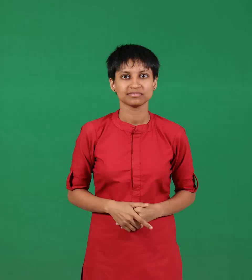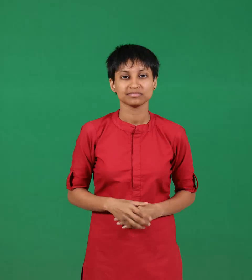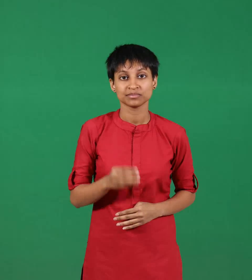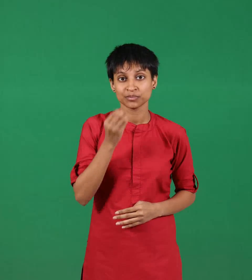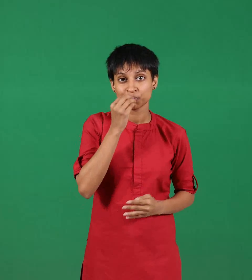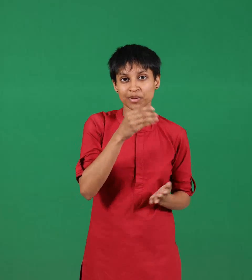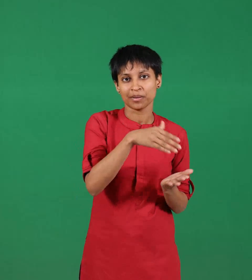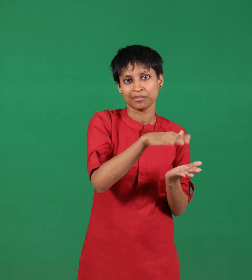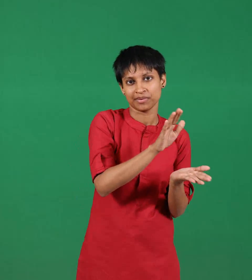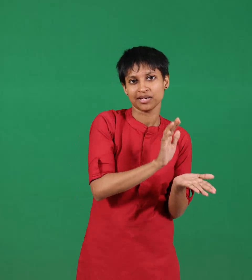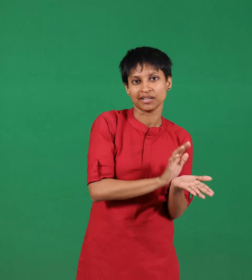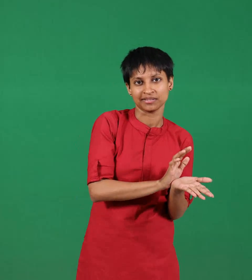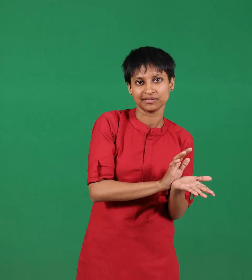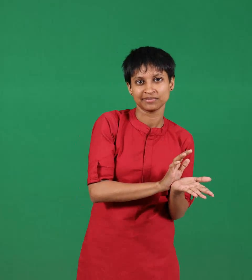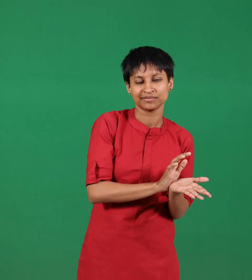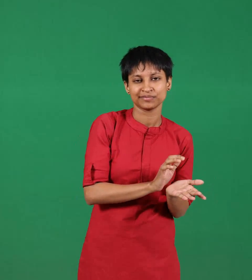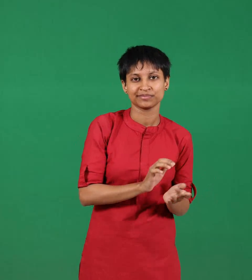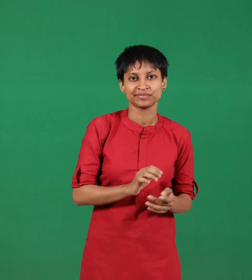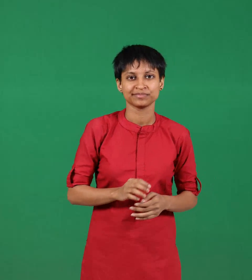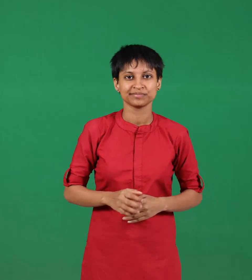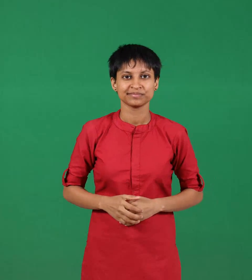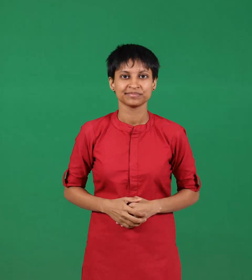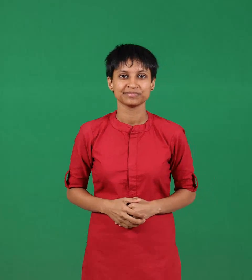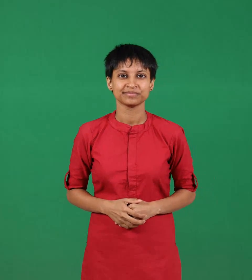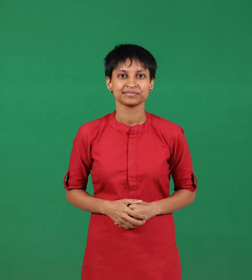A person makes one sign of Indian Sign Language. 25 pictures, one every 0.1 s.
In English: bread
